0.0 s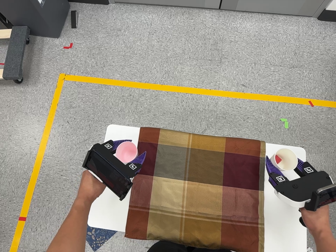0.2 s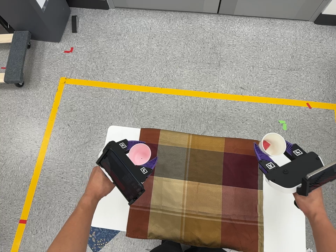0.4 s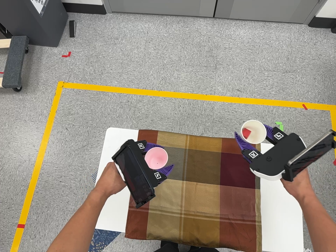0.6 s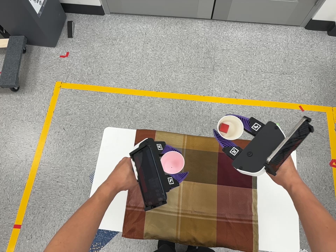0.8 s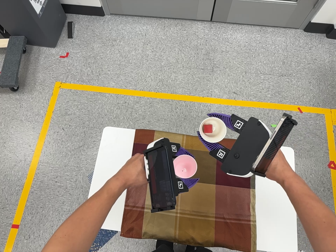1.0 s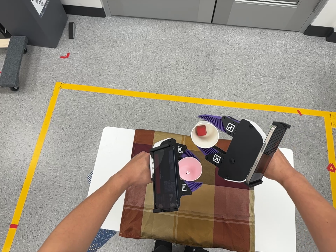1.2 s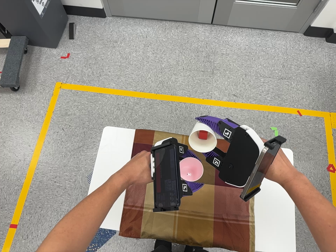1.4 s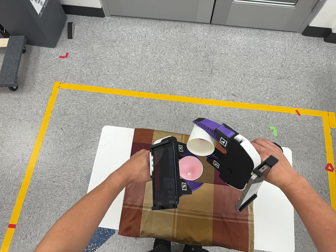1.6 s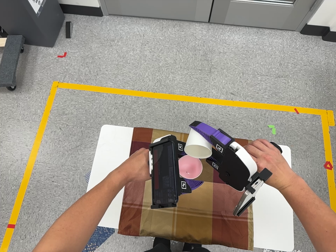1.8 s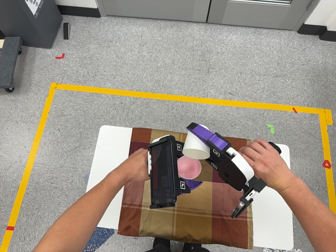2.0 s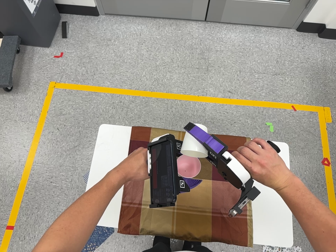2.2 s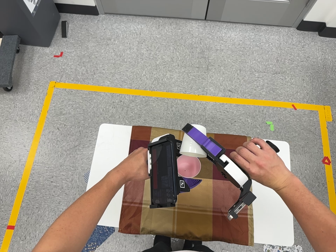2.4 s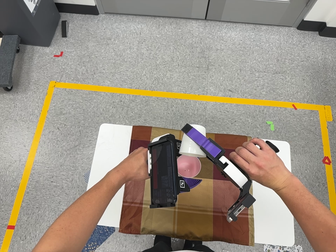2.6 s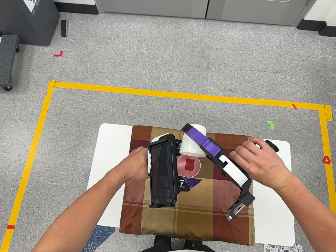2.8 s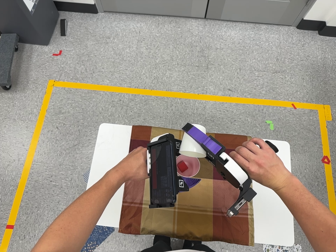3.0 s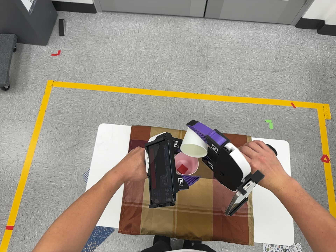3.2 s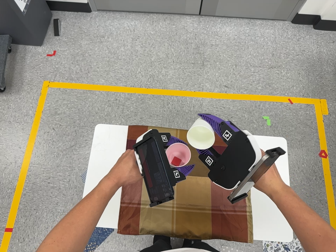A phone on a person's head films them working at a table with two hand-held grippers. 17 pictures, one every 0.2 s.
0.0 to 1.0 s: The camera travels toward the bottom of its view and backward, about 6 cm.
1.0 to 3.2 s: The camera shifts only a little, or ends up much as it began.
The film runs forward here.
